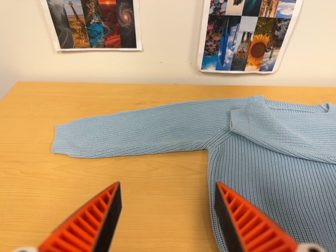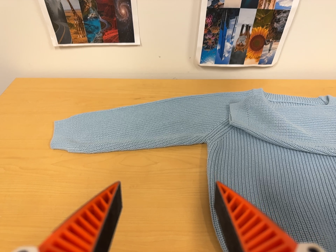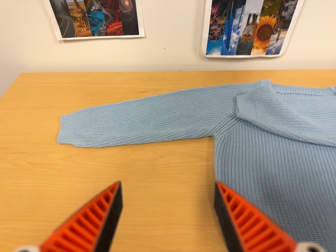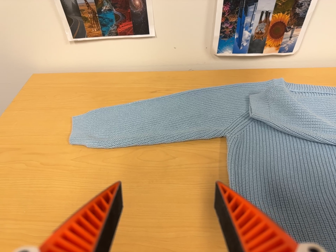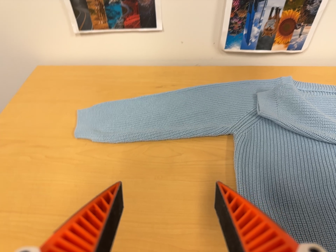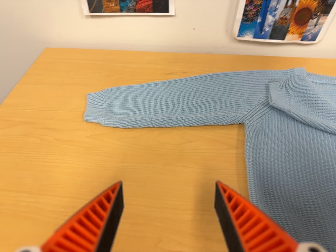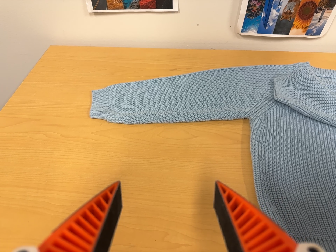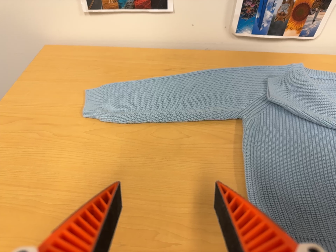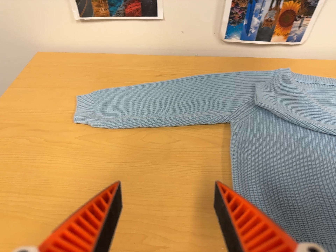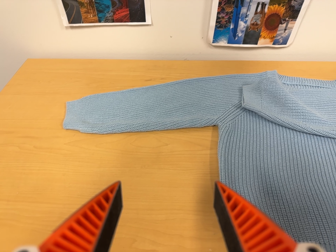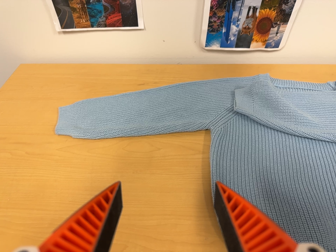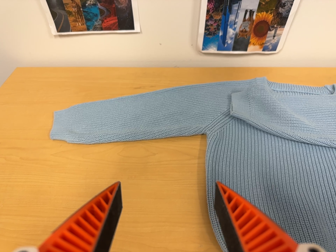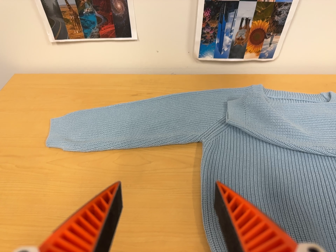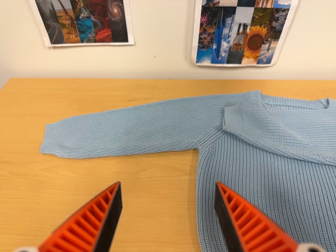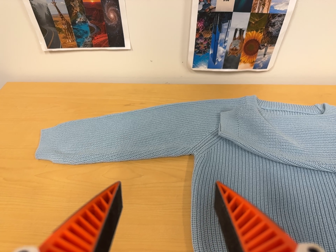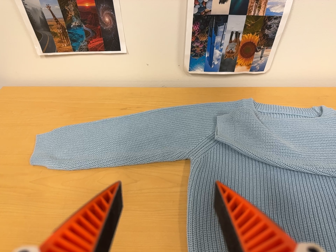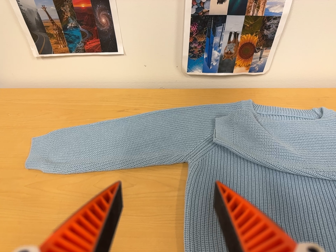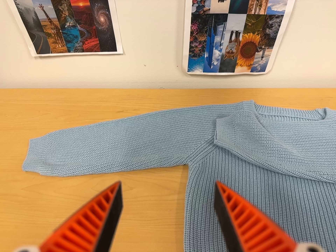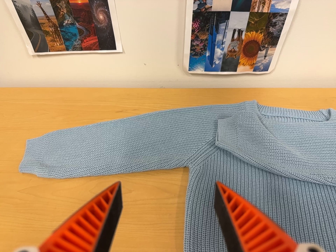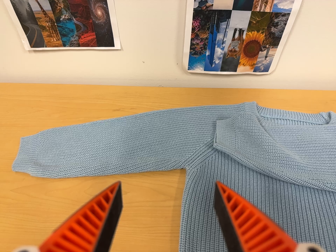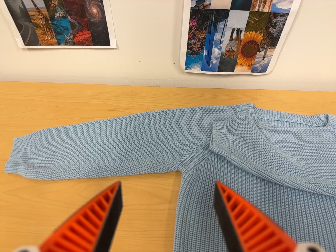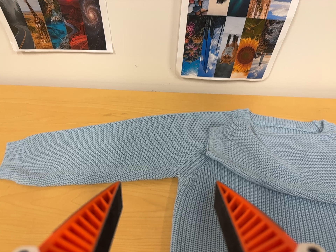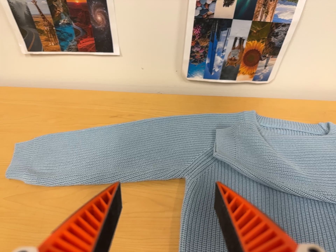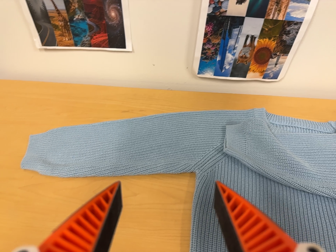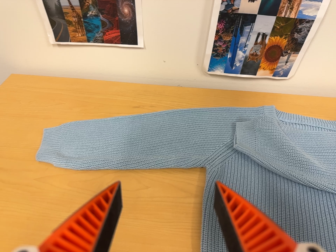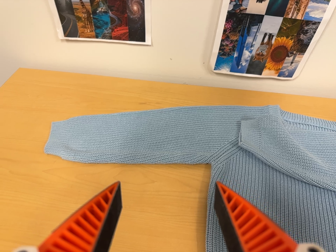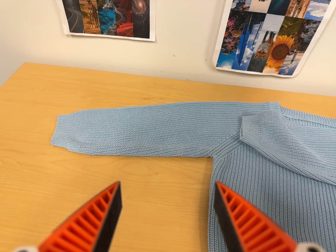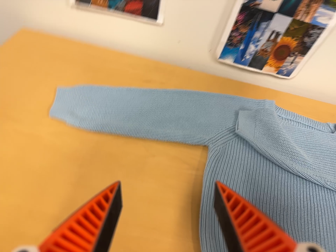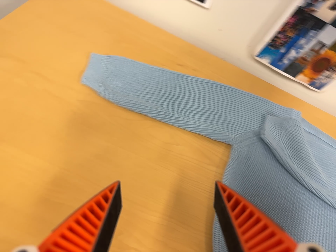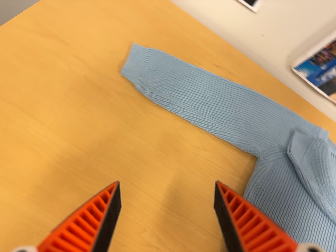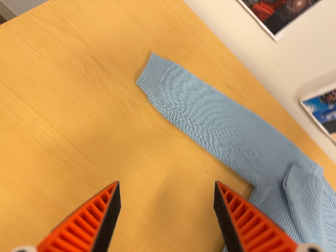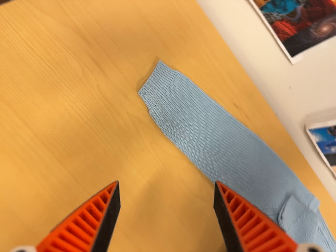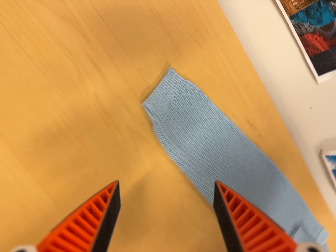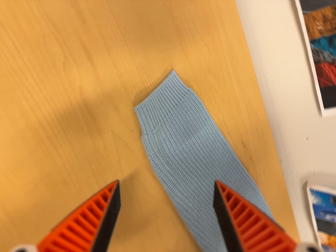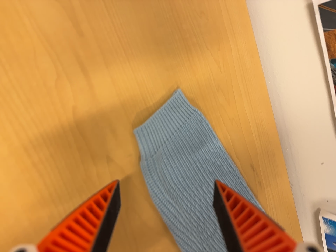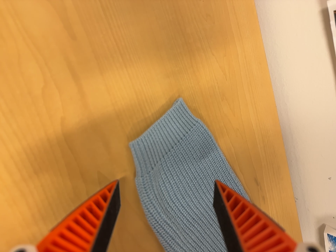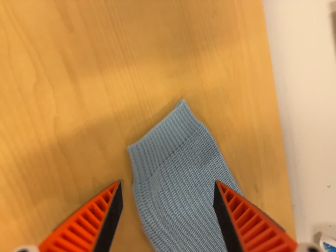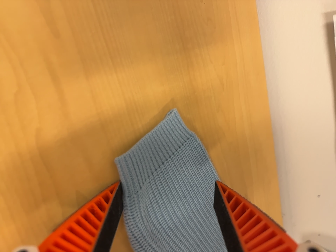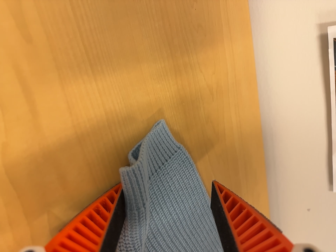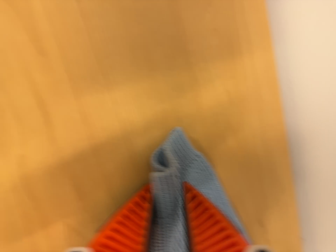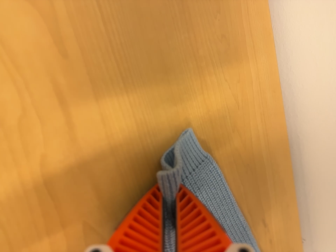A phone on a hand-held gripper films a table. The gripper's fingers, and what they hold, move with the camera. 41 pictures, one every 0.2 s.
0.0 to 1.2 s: The camera shifts only a little, or ends up much as it began.
1.2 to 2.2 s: The camera travels to its right, about 6 cm, so close, fixed things drift to the left.
2.2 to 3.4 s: The camera travels toward the top of its view, about 7 cm, so close, fixed things drift downward.
3.4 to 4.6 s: The camera shifts only a little, or ends up much as it began.
4.6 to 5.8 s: The camera travels to its left, about 18 cm, so close, fixed things drift to the right. Its aim tips toward the bottom of its view by about 15 degrees, and the scene shifts upward. It rolls about its line of sight by about 30 degrees, and the scene rotates clockwise.
5.8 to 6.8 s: The camera travels forward and toward the top of its view, about 24 cm, so what stands in front looms larger. It rolls about its line of sight by about 35 degrees, and the scene rotates clockwise.
6.8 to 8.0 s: The camera travels forward, about 7 cm, so what stands in front looms larger.
The film runs forward here.
